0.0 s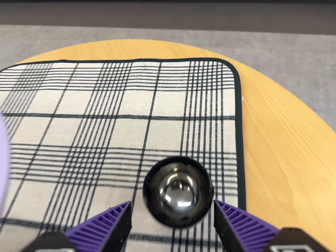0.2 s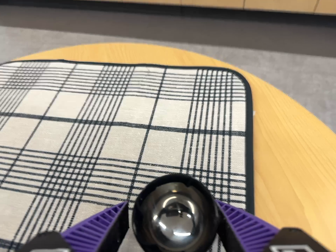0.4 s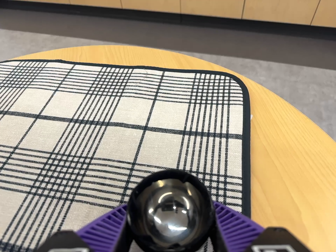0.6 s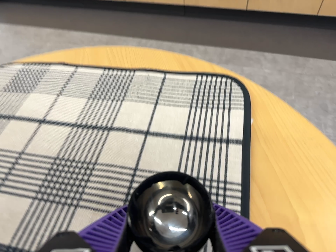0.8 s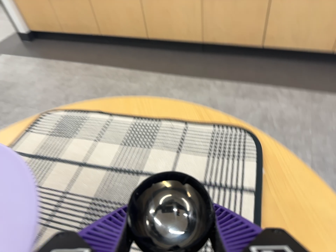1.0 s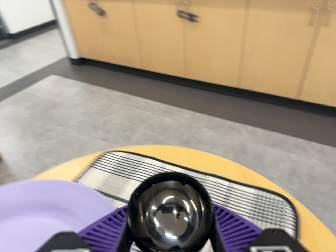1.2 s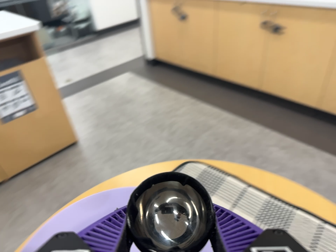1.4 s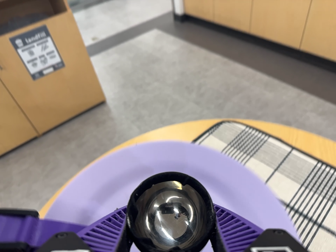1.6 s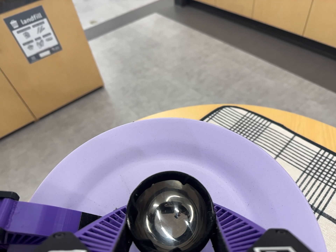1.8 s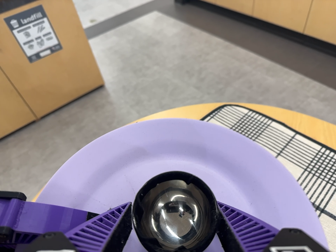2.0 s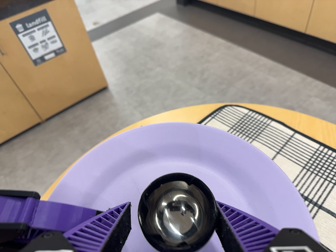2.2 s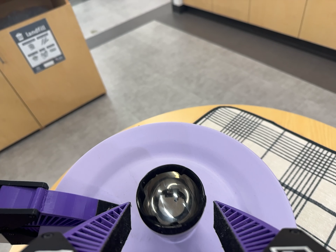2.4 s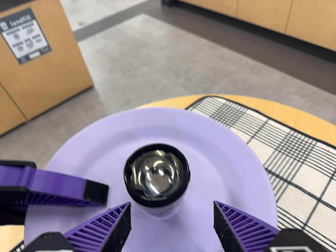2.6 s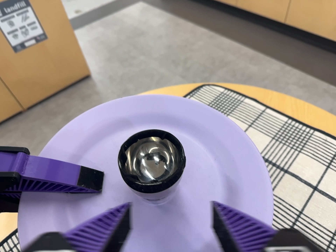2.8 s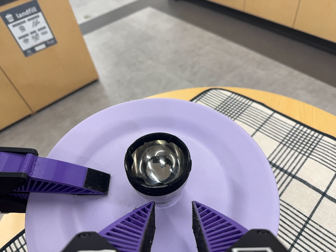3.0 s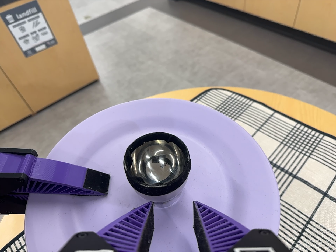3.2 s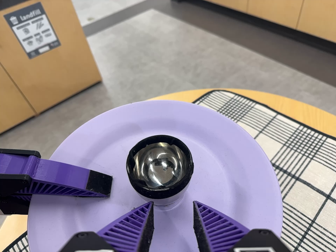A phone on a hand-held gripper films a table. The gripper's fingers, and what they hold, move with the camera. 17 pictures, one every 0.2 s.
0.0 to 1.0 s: The camera travels toward the top of its view, backward and to its left, about 14 cm, so close, fixed things drift downward. Its aim tips toward the top of its view by about 15 degrees, and the scene shifts downward. It rolls about its line of sight by about 15 degrees, and the scene rotates clockwise.
1.0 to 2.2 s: The camera swings to its left by about 20 degrees, and the scene slides to the right. It travels to its left, about 9 cm, so close, fixed things drift to the right. Its aim tips toward the bottom of its view by about 10 degrees, and the scene shifts upward. It rolls about its line of sight by about 10 degrees, and the scene rotates clockwise.
2.2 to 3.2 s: The camera shifts only a little, or ends up much as it began.
The film runs backward here.
